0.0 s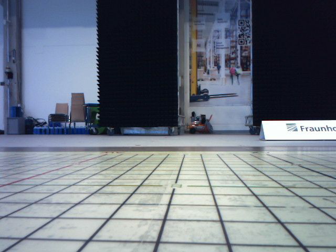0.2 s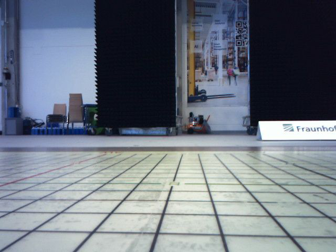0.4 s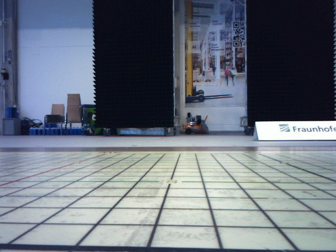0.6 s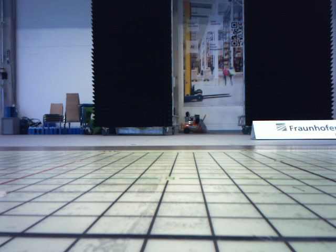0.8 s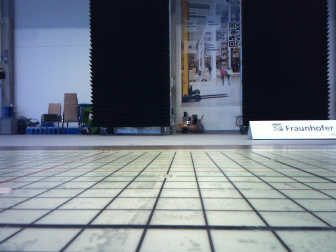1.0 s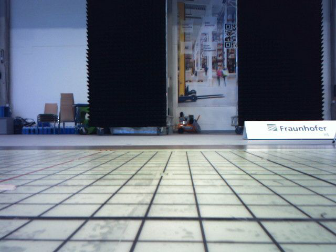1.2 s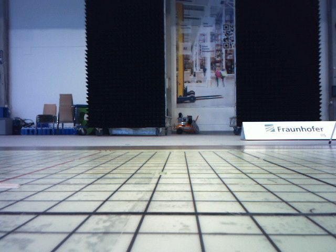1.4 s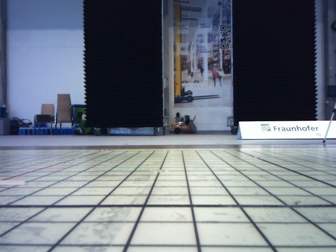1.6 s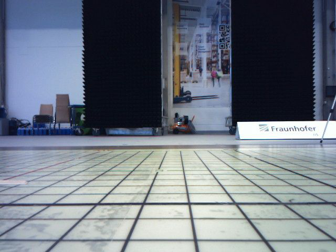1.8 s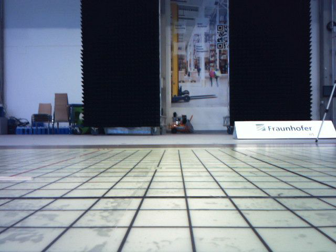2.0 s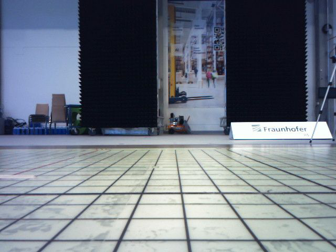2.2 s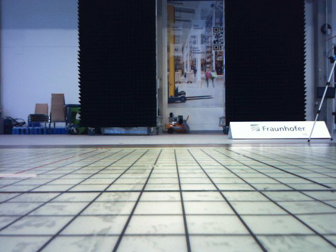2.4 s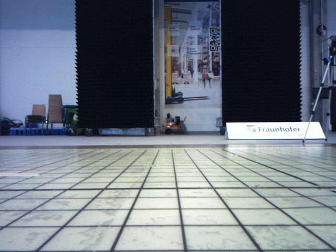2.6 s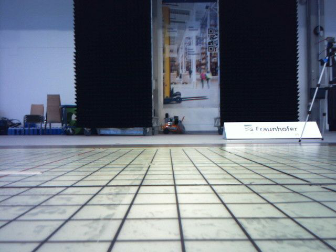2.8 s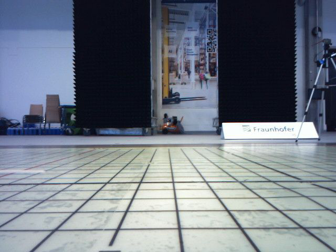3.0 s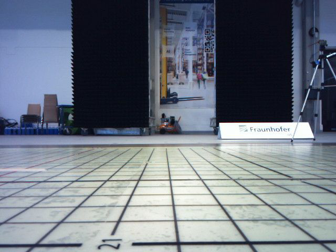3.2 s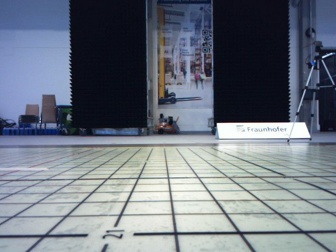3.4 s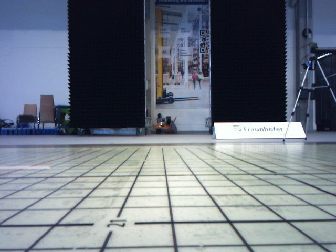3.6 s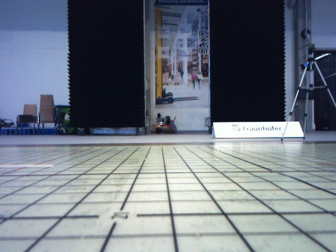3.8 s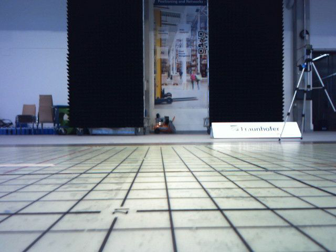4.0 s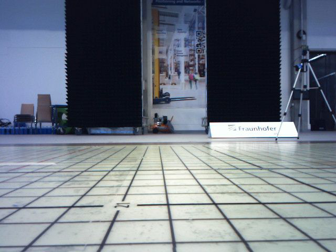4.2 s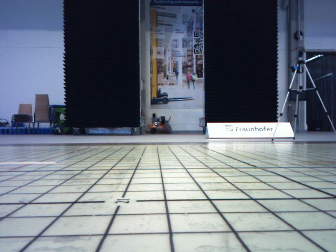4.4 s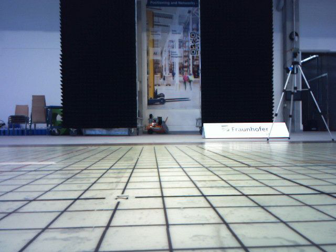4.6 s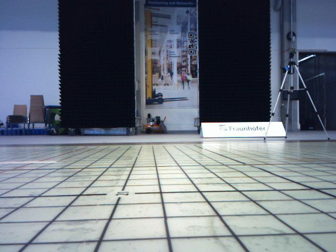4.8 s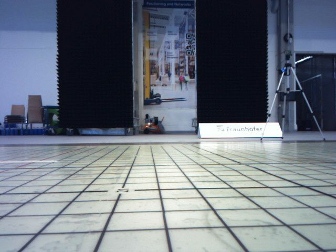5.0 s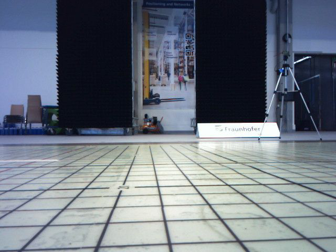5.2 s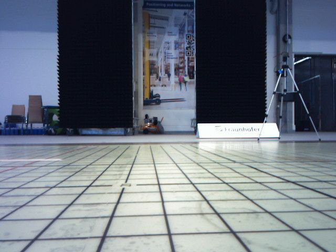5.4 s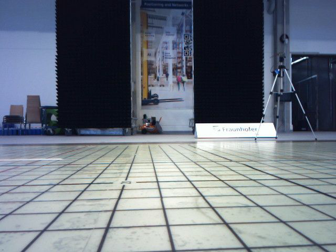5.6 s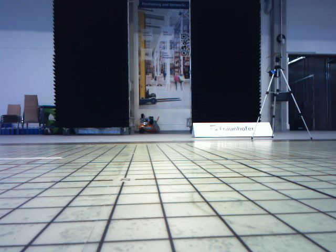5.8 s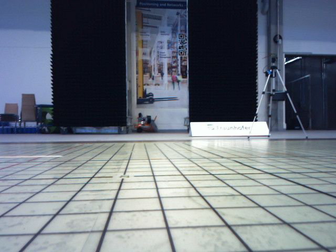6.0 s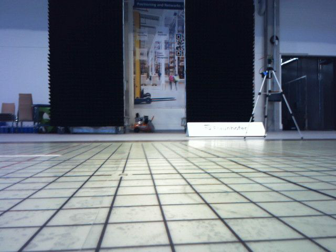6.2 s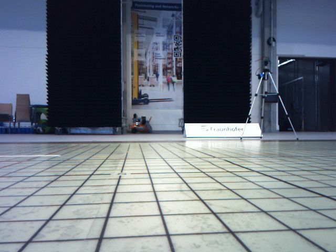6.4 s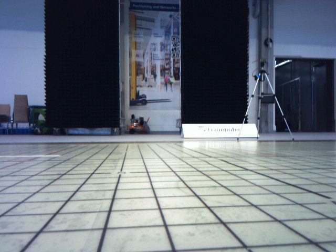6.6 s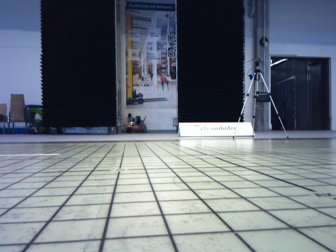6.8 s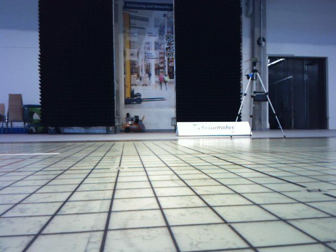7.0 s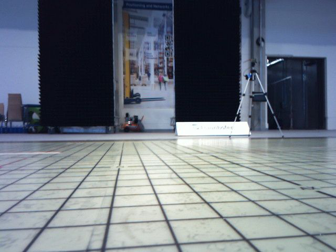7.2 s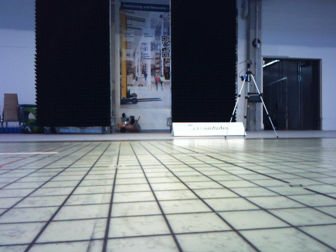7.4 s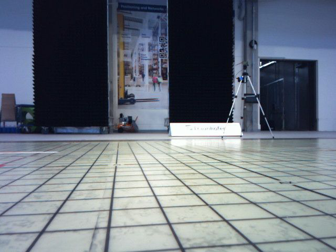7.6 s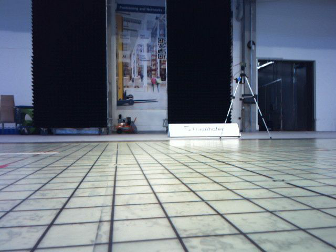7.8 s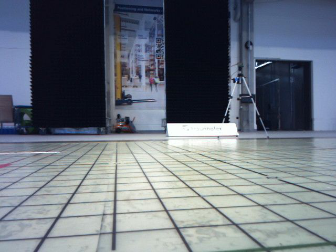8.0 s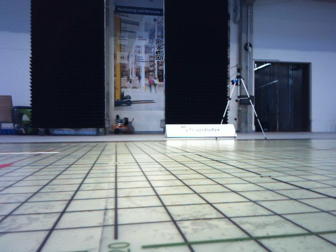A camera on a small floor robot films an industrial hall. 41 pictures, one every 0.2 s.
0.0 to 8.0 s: The scene slides to the left, as the camera pans about 15 degrees to its right. It travels backward, about 1.6 m, so what stands in front gets smaller.
The film runs backward here.
